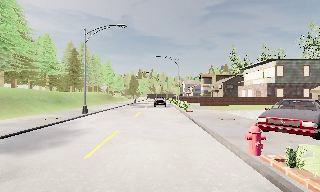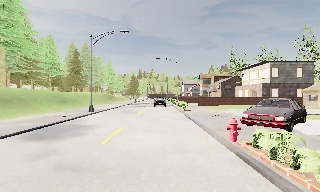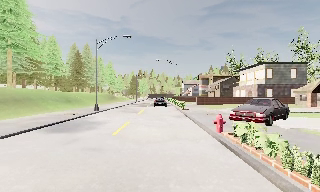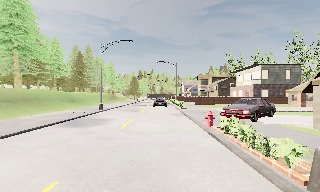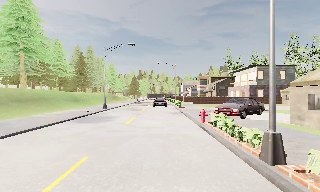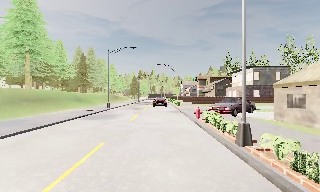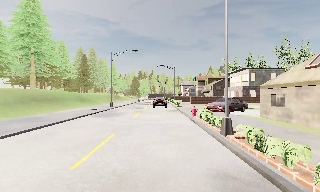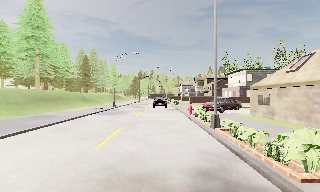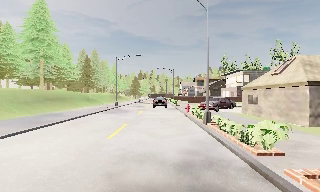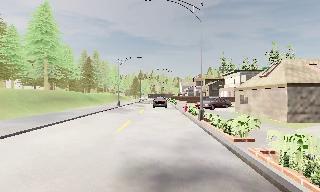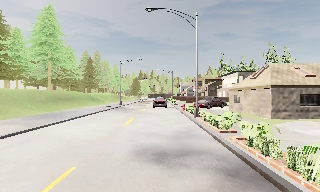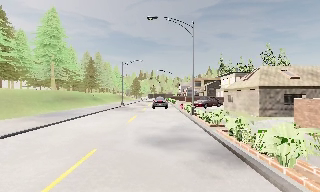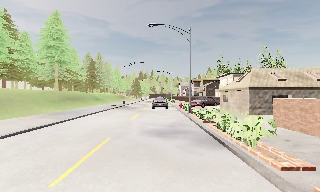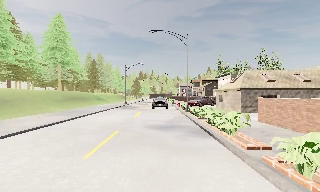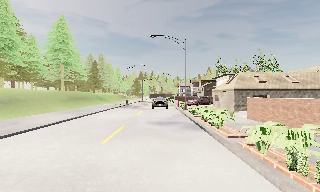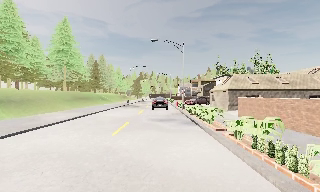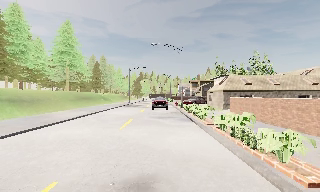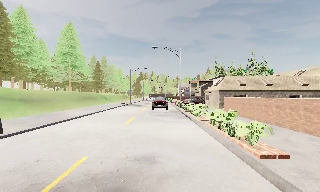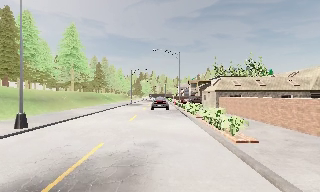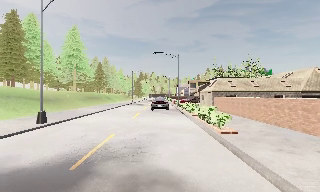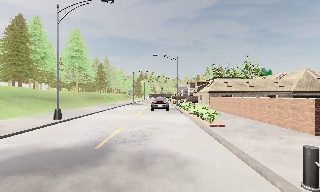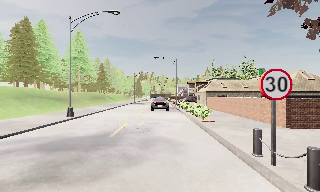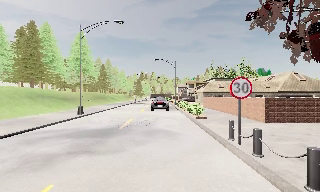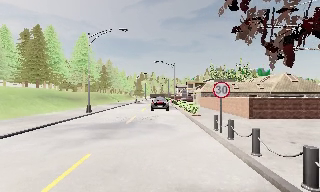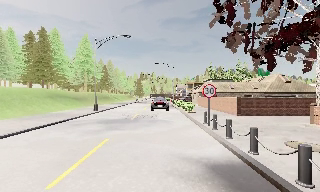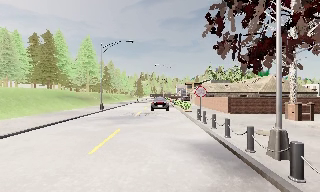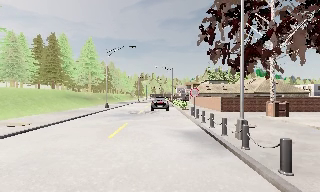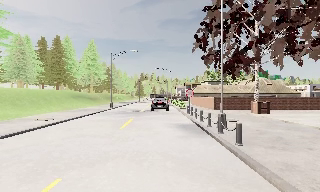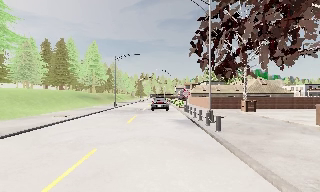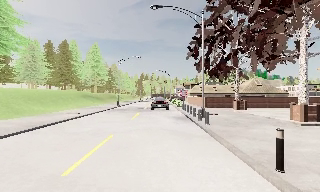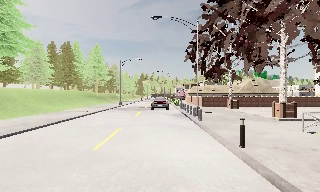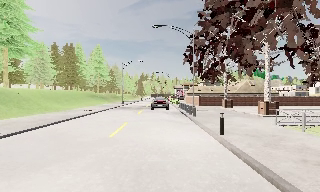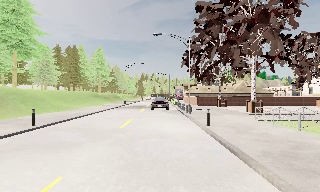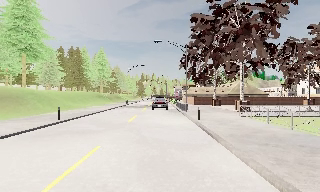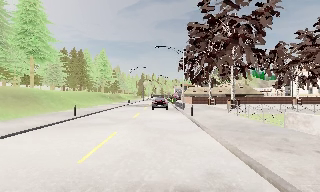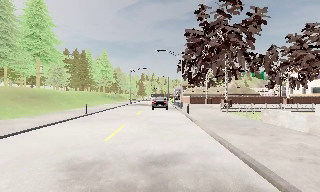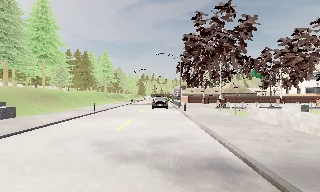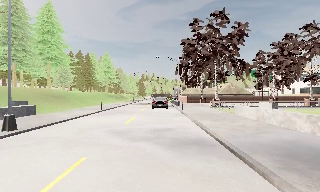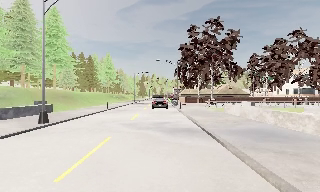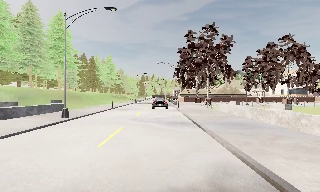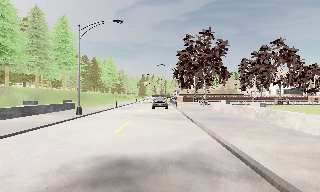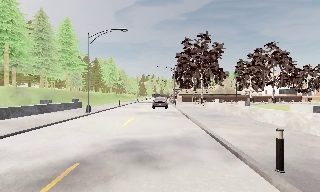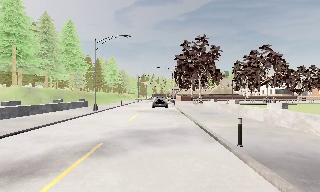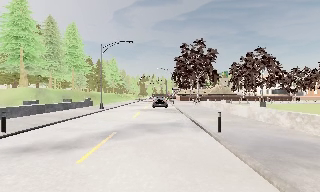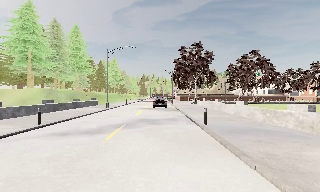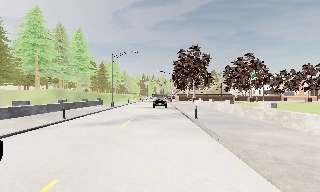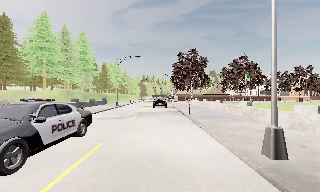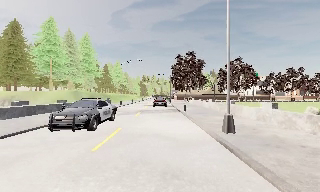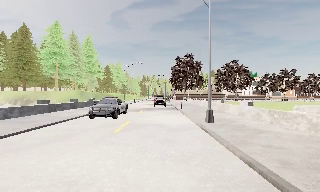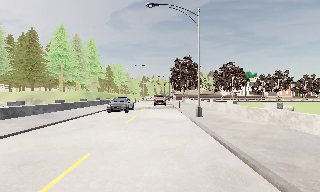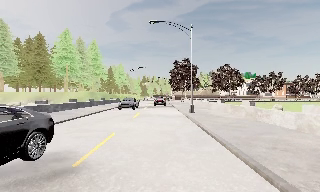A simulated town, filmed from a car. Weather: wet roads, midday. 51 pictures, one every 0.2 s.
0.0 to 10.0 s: The camera travels backward, about 80 m, so what stands in front gets smaller. It gains speed.
The film runs backward here.
